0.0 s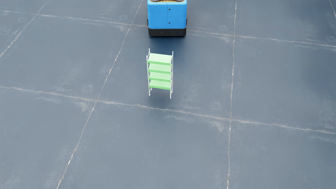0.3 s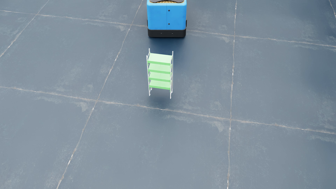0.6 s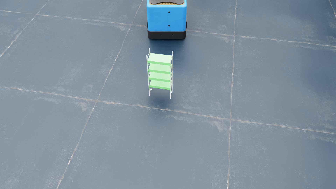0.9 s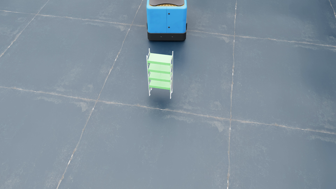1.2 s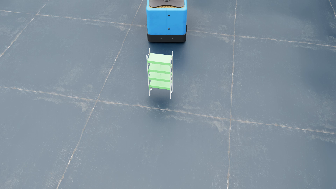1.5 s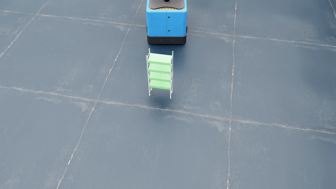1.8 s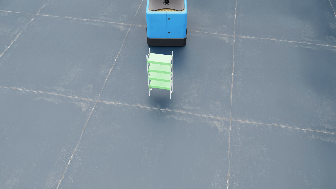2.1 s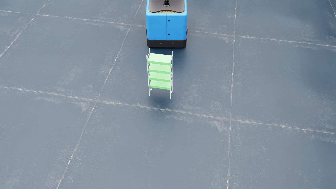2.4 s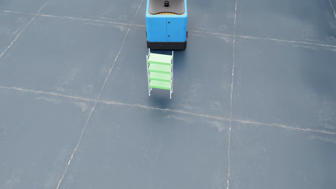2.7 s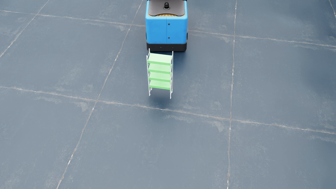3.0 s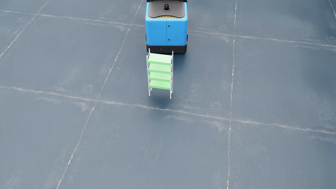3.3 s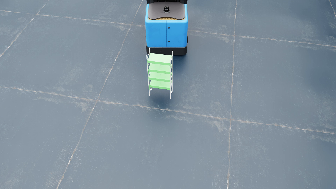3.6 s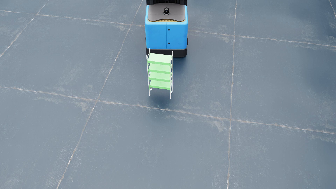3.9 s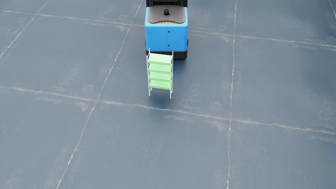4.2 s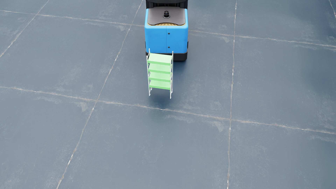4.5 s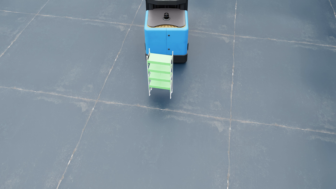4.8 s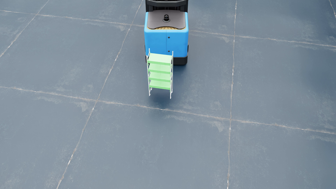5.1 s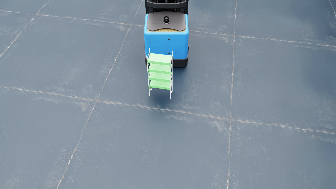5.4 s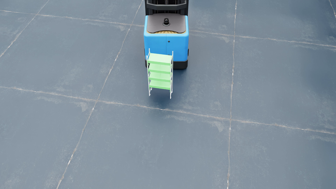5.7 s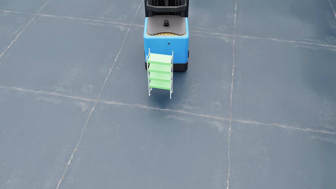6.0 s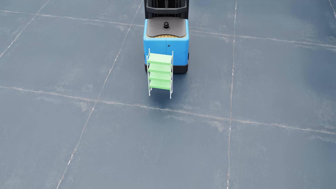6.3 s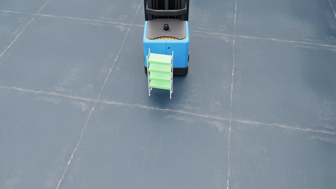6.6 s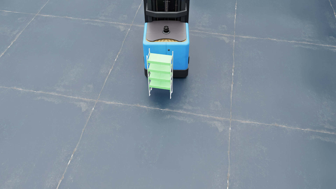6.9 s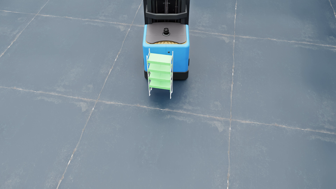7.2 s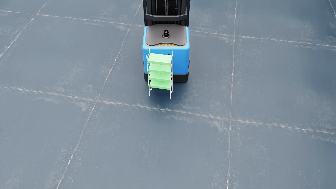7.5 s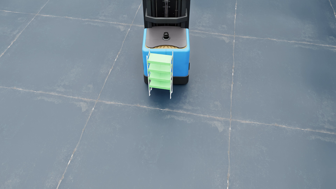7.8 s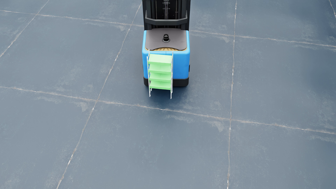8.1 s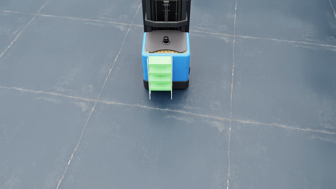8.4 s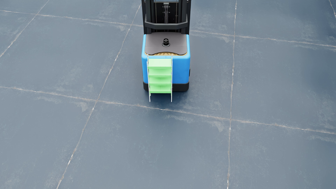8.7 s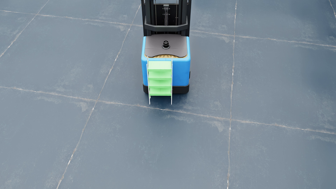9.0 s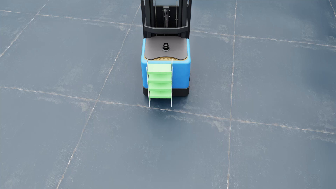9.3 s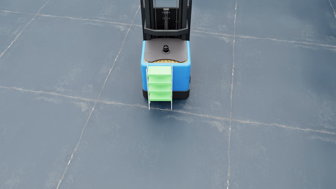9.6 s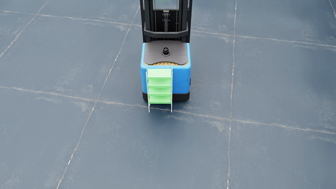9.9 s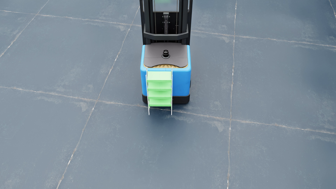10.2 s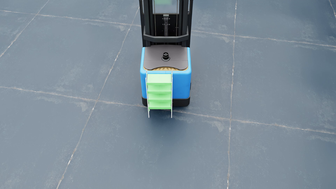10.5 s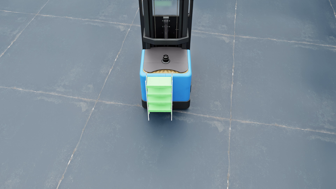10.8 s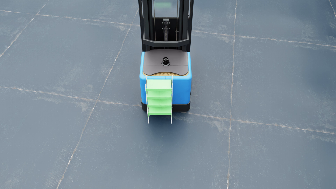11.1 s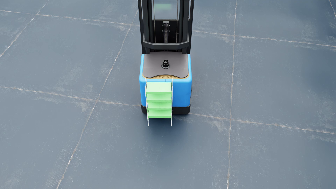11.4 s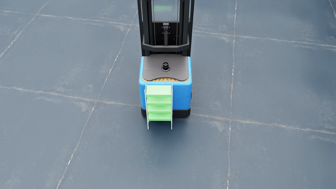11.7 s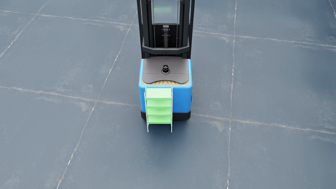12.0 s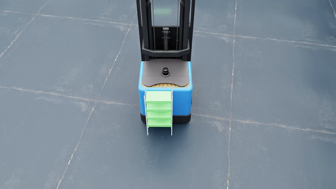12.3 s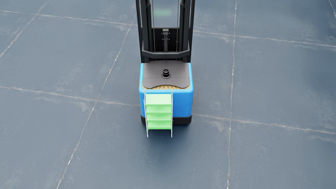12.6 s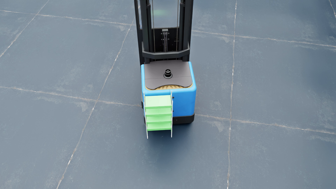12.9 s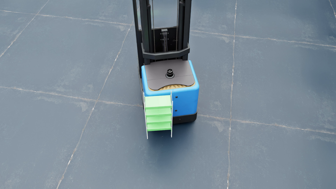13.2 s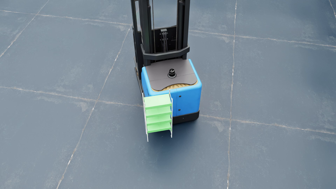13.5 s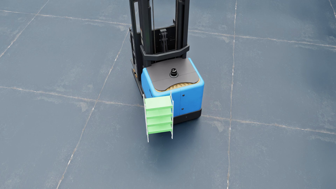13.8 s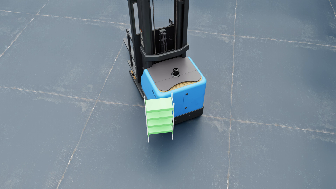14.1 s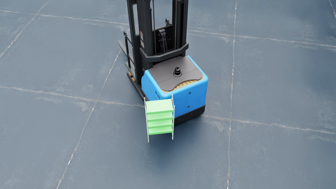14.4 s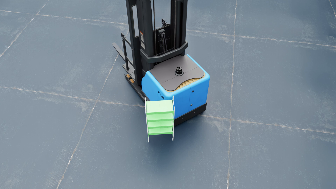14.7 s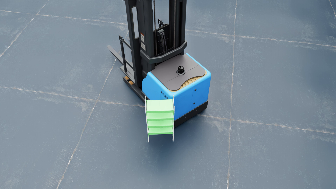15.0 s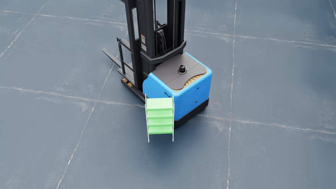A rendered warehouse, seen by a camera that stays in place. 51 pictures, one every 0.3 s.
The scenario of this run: A forklift runs into an object in its way.
